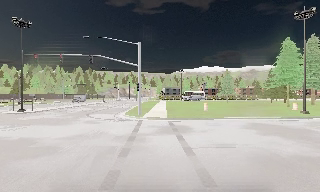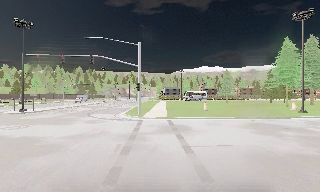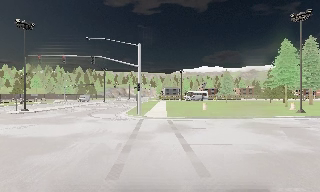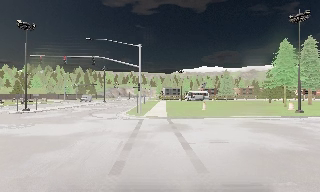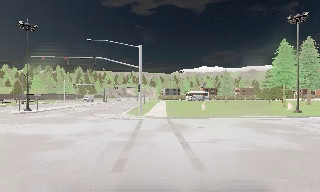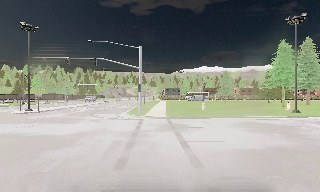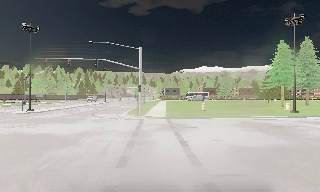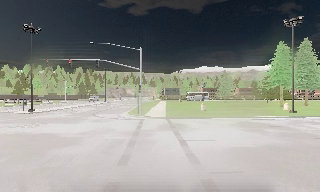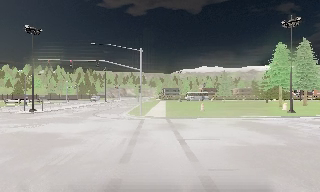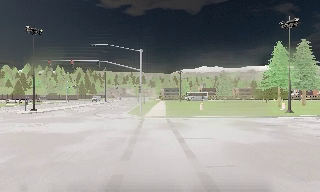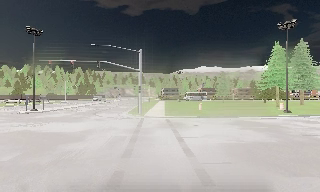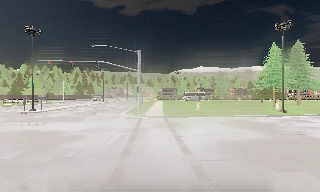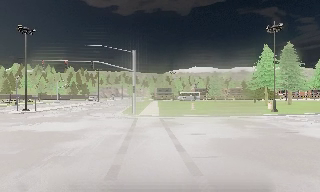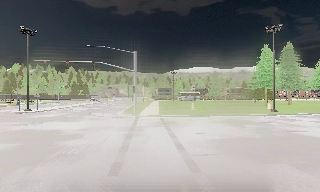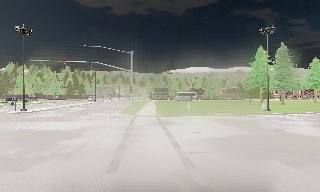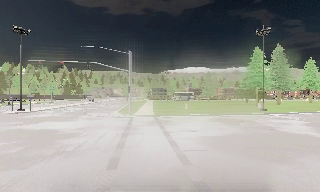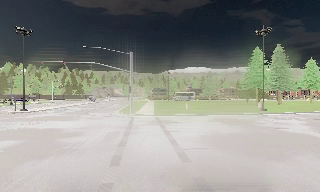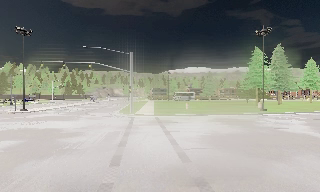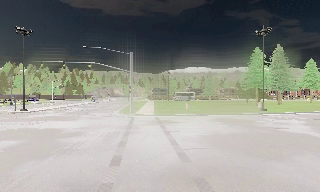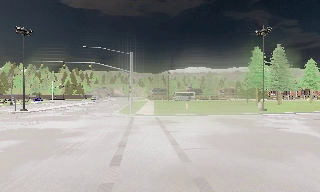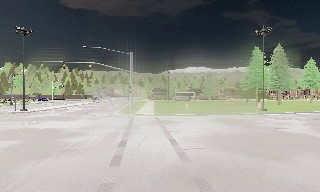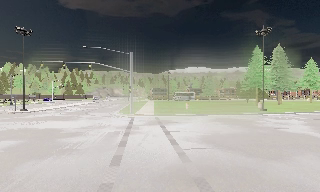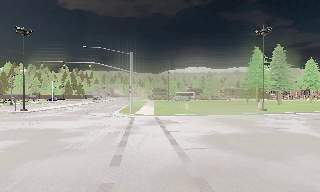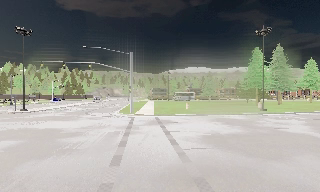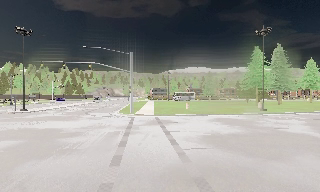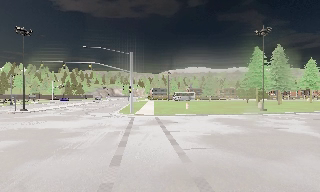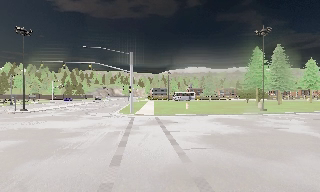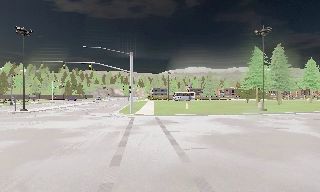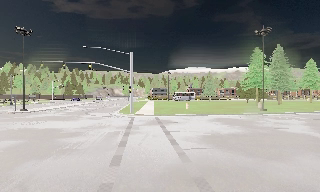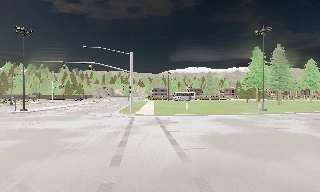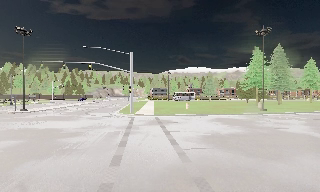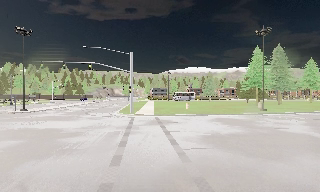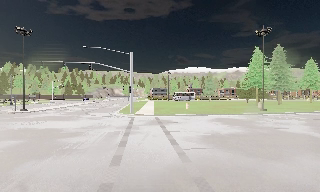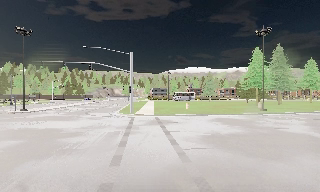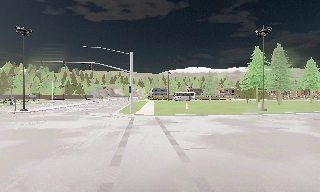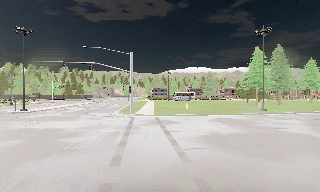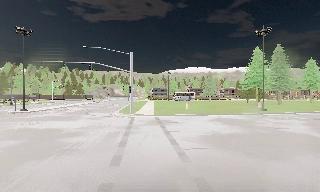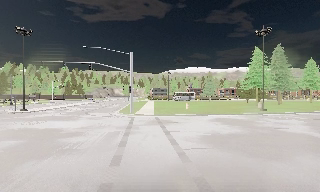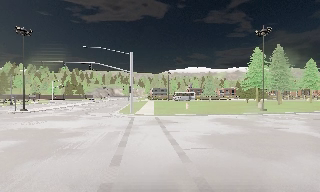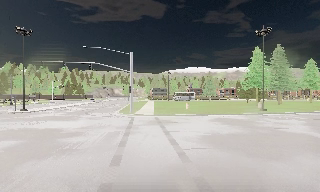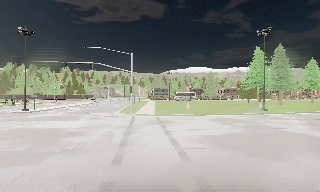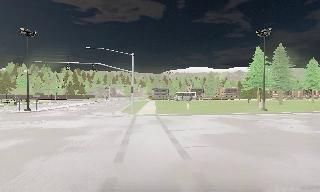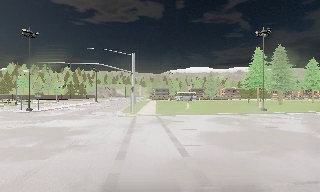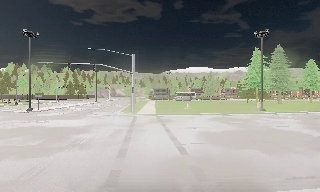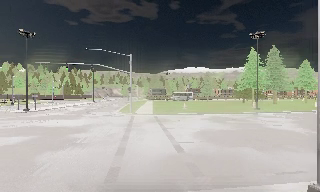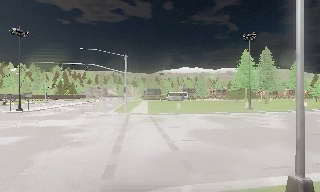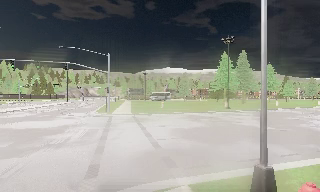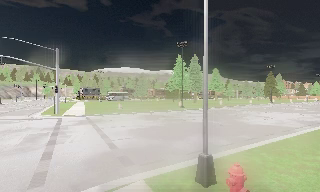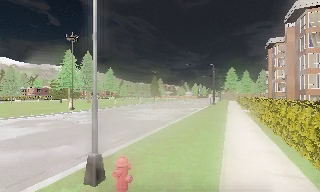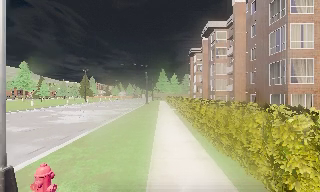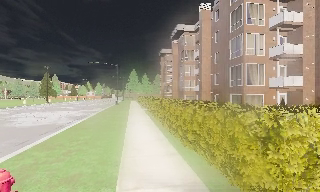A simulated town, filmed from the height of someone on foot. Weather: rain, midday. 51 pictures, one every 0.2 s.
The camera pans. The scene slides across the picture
to the left.
The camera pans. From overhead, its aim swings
clockwise.
0.0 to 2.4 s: The camera travels backward, about 3 m, so what stands in front gets smaller.
2.4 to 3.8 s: The camera travels backward, about 1 m, so what stands in front gets smaller. It loses speed.
3.8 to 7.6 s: The camera keeps its place and its aim.
7.6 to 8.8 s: The camera travels backward, about 1 m, so what stands in front gets smaller. It gains speed.
8.8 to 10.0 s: The scene slides to the left, as the camera pans about 95 degrees to its right. It travels backward, about 1.5 m.
The film runs backward here.
